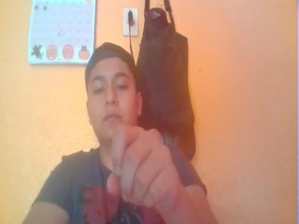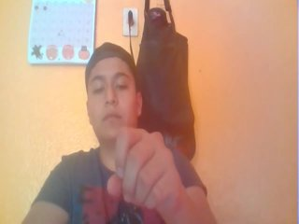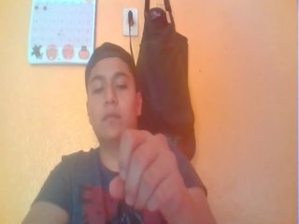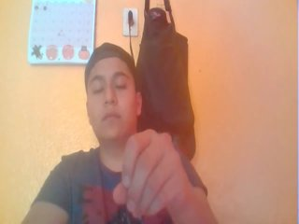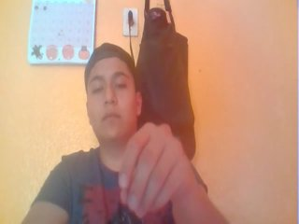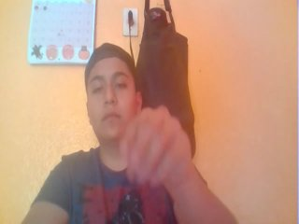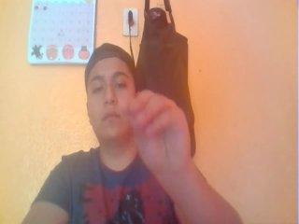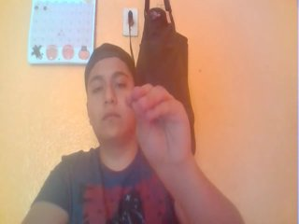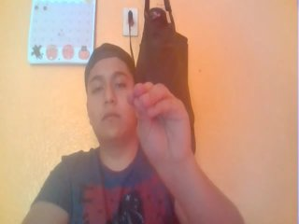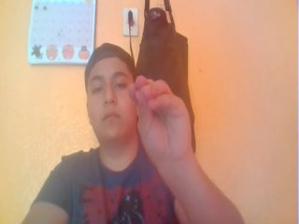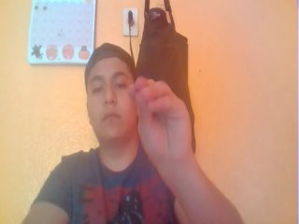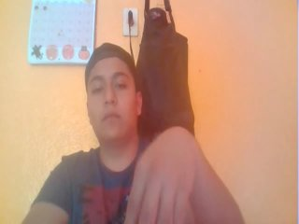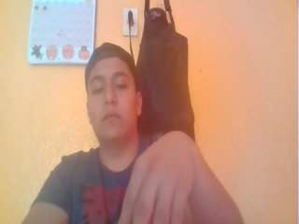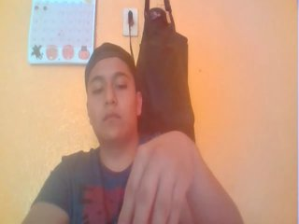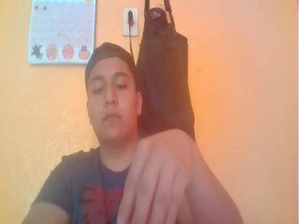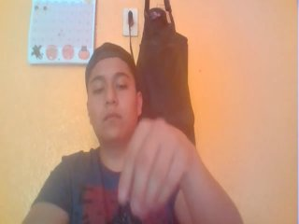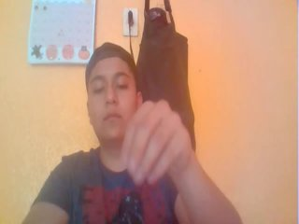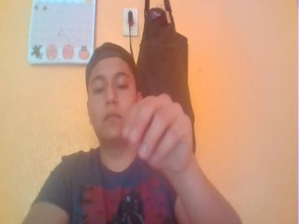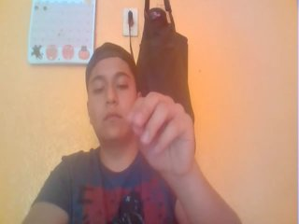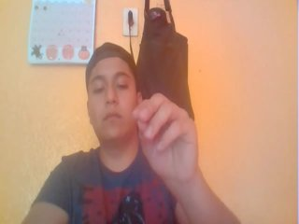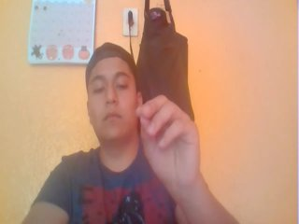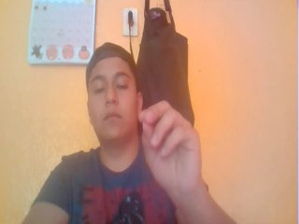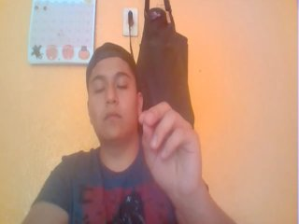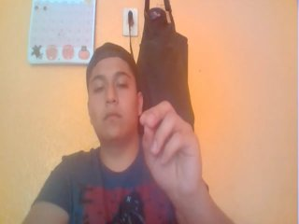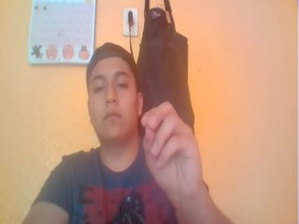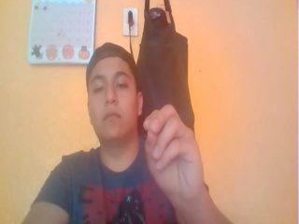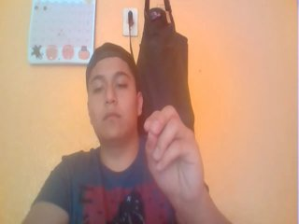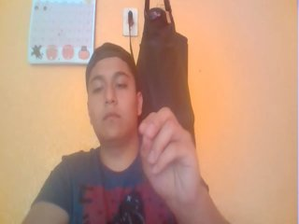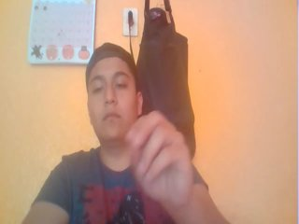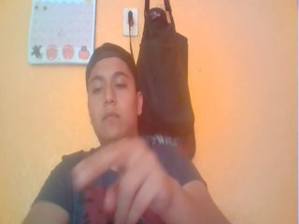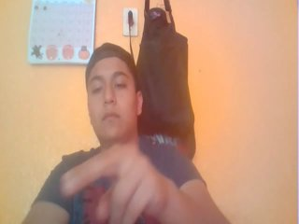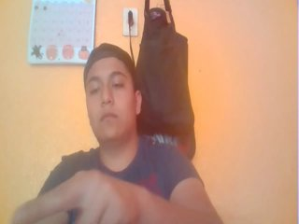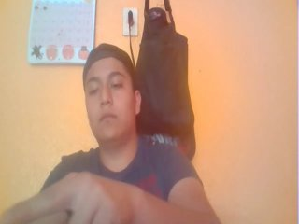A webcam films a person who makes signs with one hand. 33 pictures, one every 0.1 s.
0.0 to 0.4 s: Non-gesture.
0.5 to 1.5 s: On the screen the hand sweeps downward. The name of the sign: Throw down.
1.6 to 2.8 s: Non-gesture.
2.9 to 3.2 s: Pointing with two fingers.
